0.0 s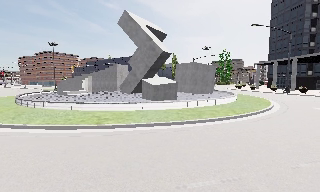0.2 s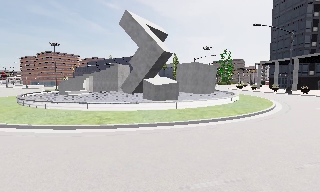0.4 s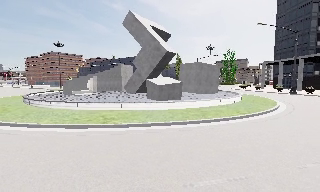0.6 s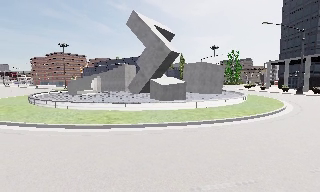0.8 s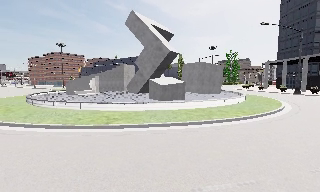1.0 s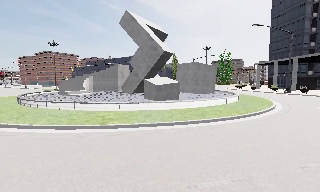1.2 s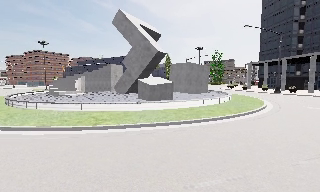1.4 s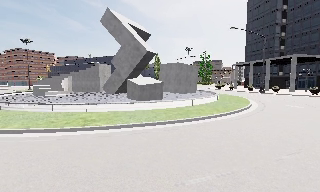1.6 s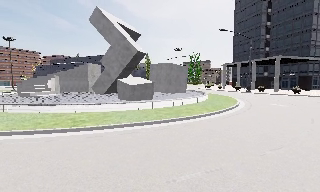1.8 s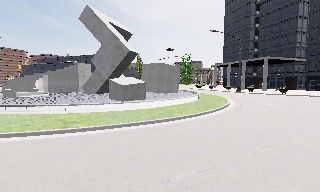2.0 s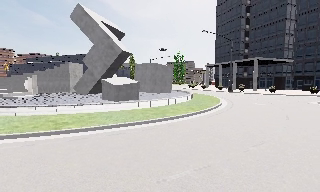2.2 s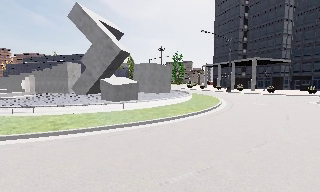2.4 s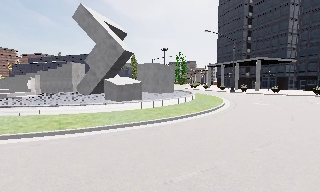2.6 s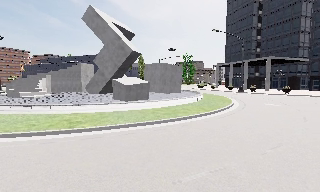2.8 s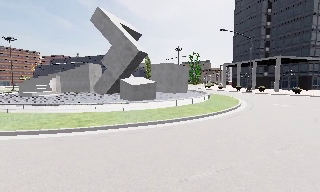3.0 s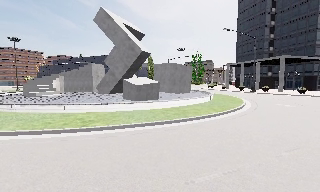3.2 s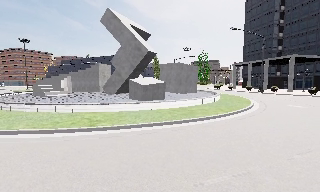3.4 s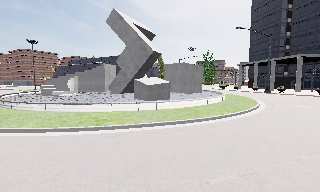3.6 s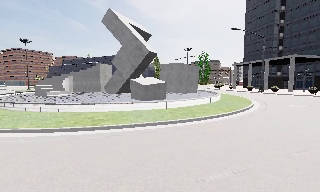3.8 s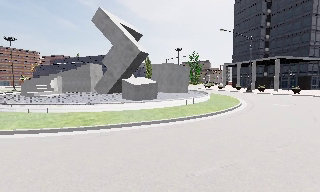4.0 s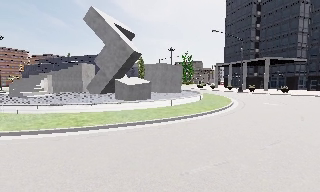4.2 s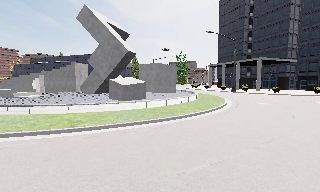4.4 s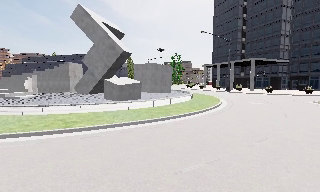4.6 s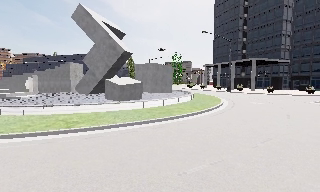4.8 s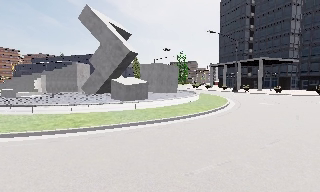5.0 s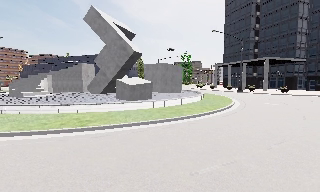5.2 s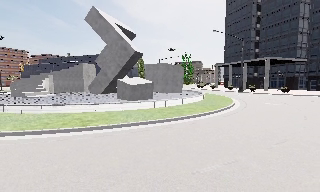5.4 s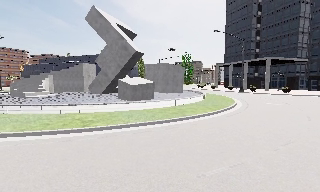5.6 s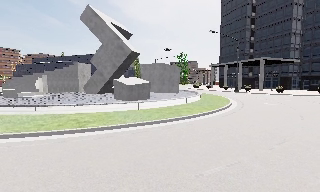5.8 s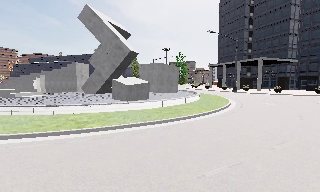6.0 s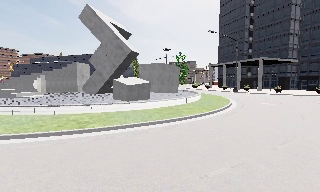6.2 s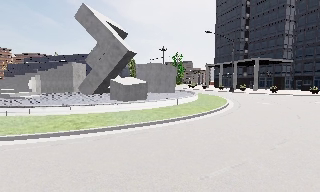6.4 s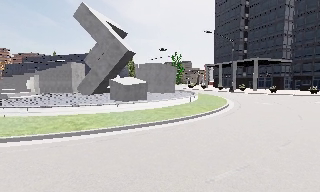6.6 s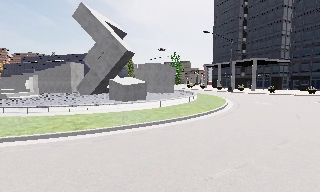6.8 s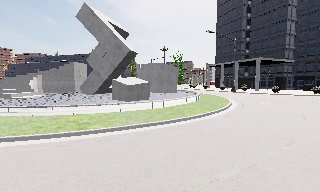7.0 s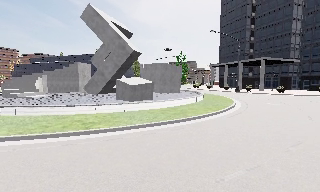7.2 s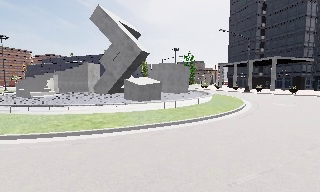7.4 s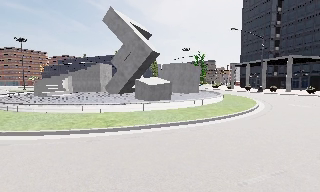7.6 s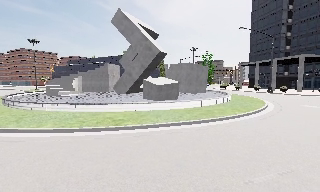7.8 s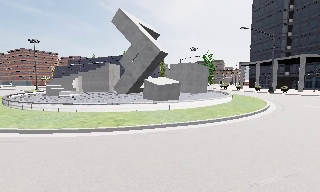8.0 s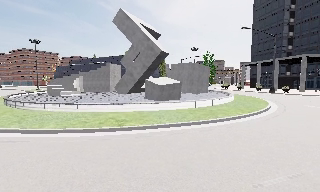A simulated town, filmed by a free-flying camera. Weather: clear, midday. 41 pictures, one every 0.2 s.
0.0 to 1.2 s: The camera shifts only a little, or ends up much as it began.
1.2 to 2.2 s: The scene slides to the left, as the camera pans about 15 degrees to its right.
2.2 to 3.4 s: The scene slides to the right, as the camera pans about 10 degrees to its left.
3.4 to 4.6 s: The scene slides to the left, as the camera pans about 10 degrees to its right.
4.6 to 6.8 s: The camera travels to its left, about 0.5 m, so close, fixed things drift to the right.
6.8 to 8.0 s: The camera swings to its left by about 10 degrees, and the scene slides to the right.
The film runs backward here.
